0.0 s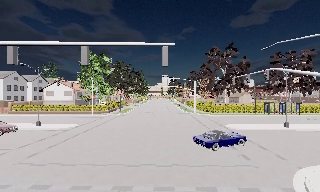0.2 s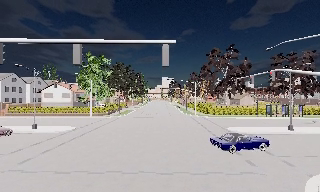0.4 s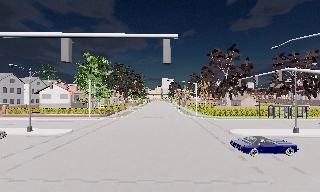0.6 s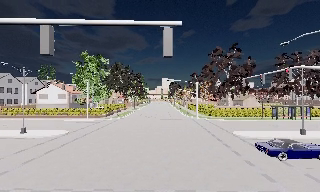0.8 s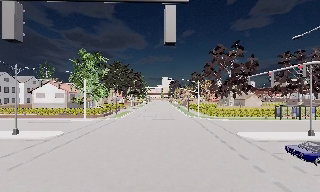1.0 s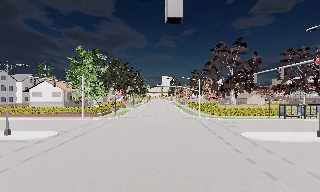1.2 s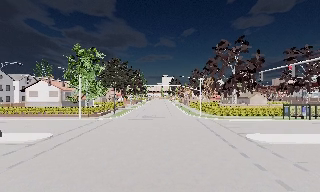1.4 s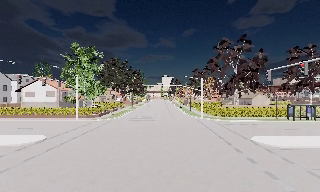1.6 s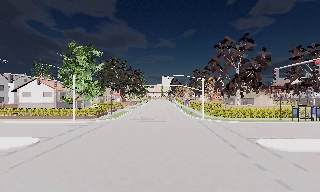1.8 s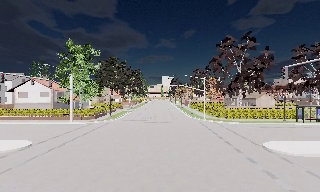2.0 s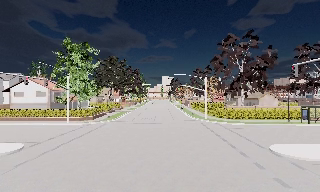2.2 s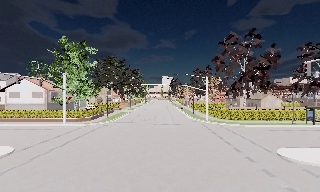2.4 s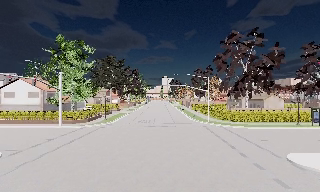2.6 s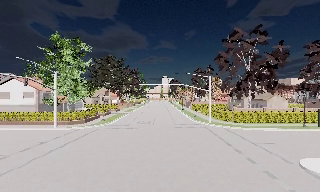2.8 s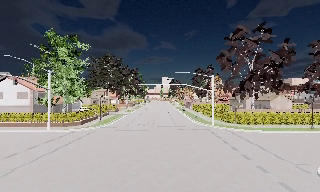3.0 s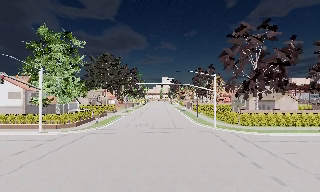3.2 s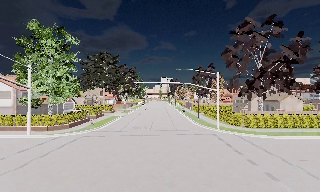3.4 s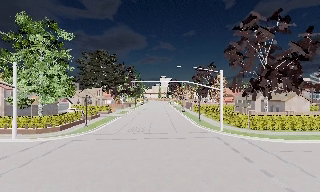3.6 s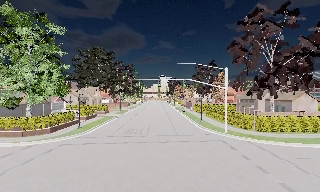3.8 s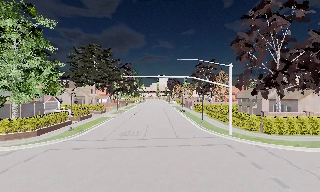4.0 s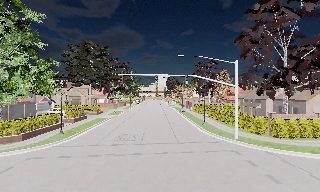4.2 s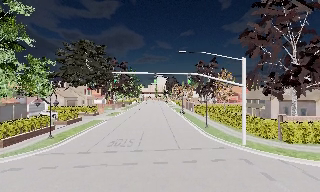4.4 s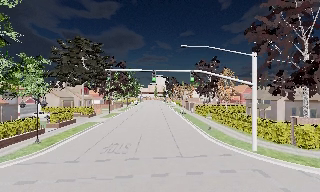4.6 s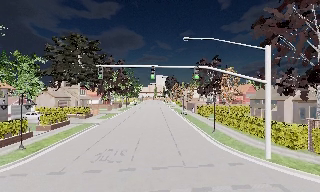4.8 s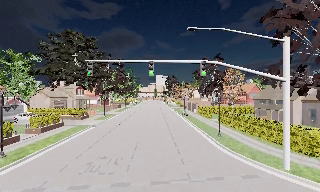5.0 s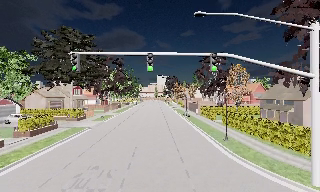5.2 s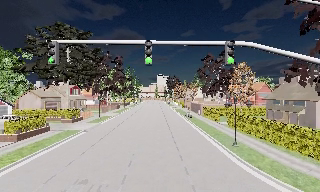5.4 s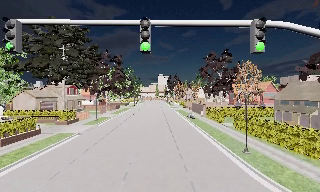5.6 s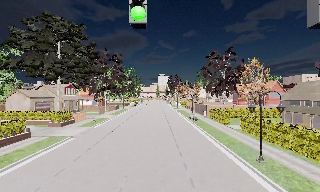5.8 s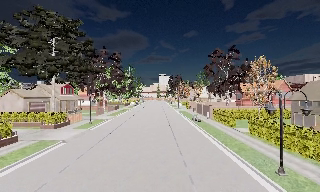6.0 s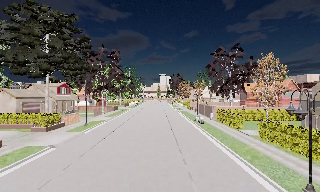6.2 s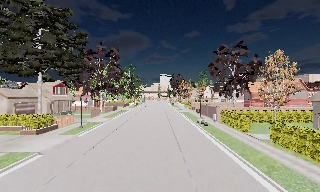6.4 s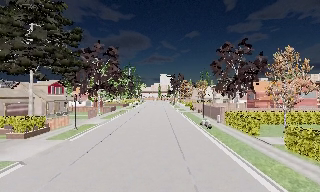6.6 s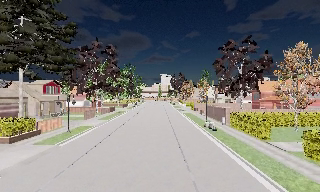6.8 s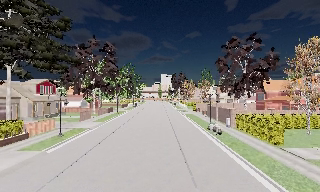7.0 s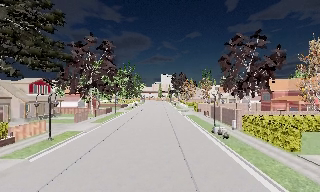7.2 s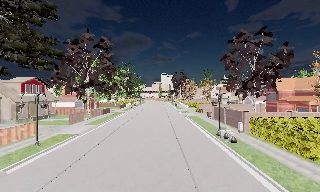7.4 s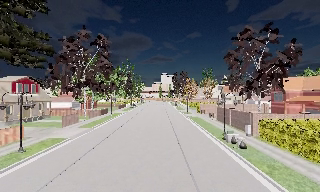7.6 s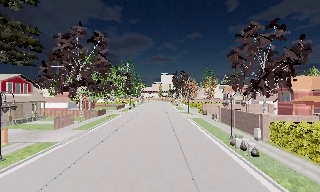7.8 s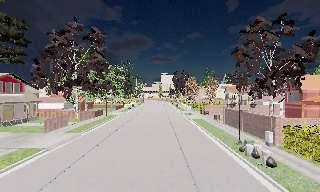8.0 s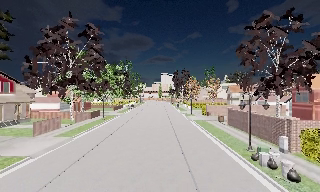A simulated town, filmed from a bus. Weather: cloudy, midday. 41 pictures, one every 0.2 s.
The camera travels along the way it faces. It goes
forward.
0.0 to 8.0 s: The camera travels forward, about 55 m, so what stands in front looms larger. It gains speed.
The film runs forward here.
